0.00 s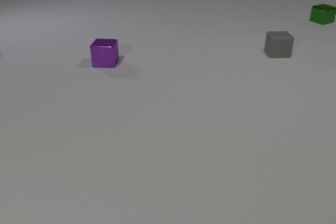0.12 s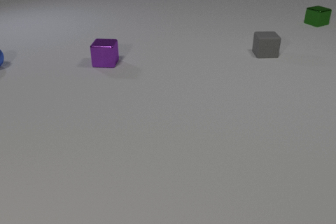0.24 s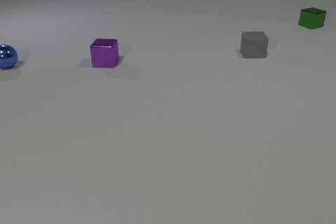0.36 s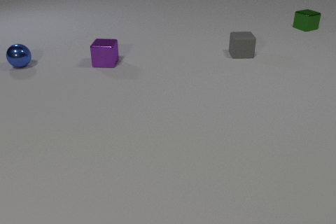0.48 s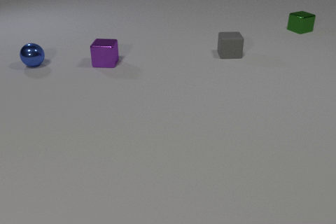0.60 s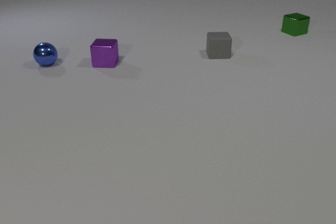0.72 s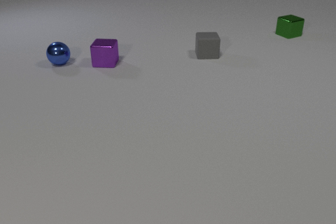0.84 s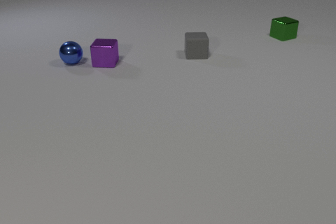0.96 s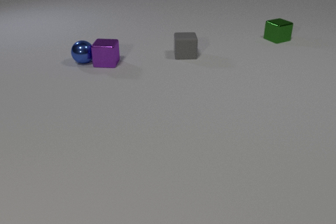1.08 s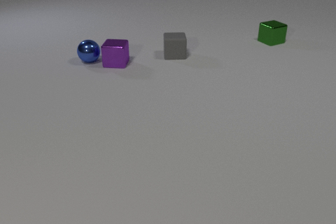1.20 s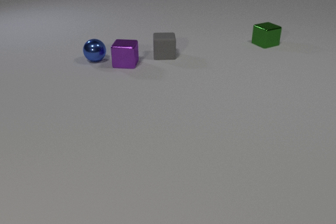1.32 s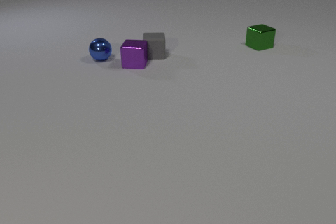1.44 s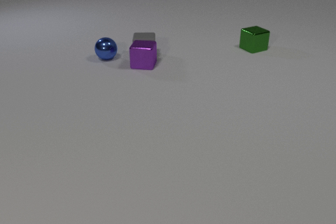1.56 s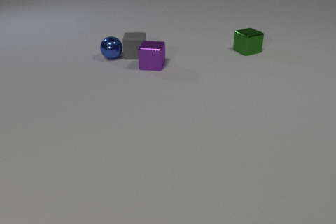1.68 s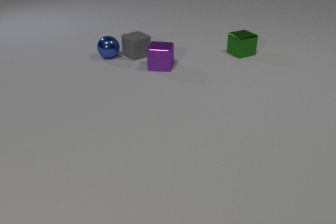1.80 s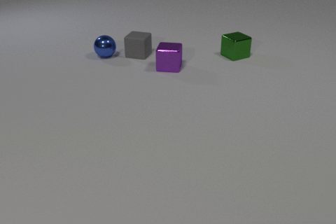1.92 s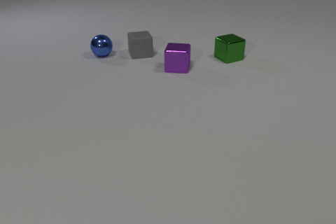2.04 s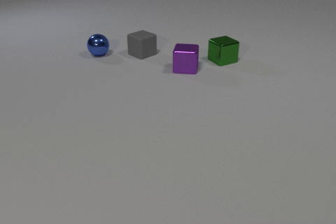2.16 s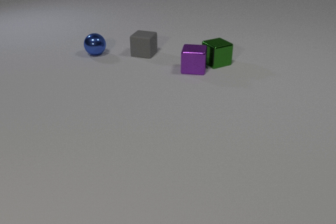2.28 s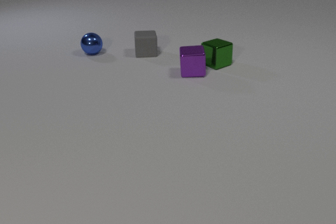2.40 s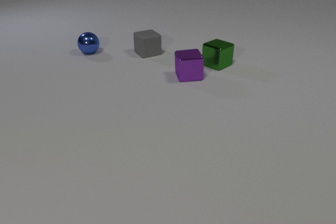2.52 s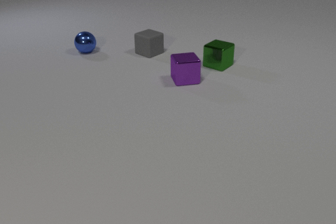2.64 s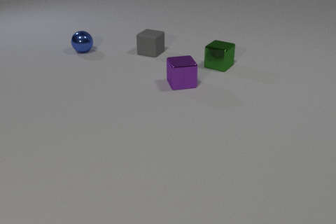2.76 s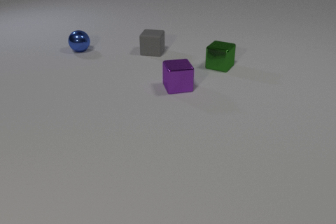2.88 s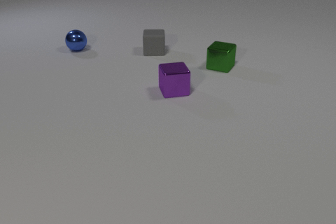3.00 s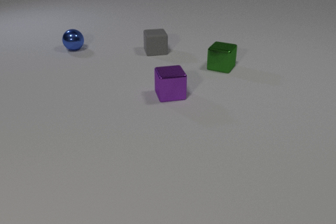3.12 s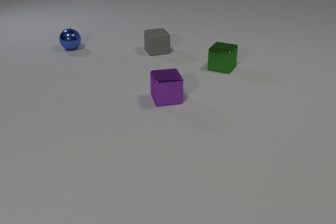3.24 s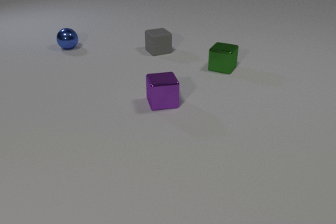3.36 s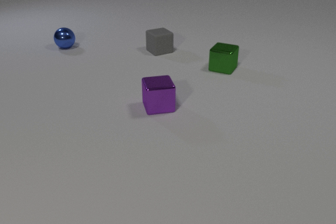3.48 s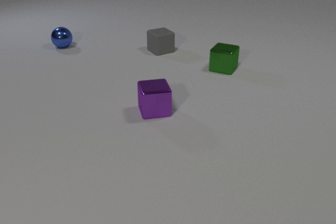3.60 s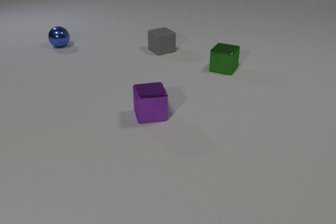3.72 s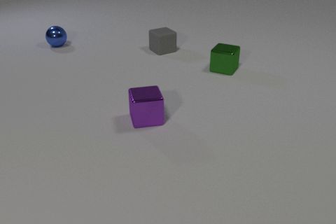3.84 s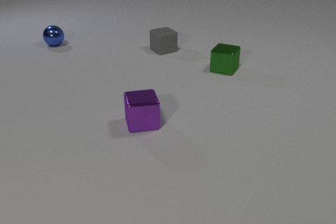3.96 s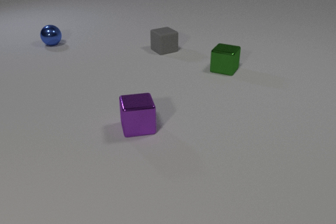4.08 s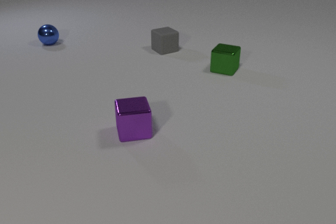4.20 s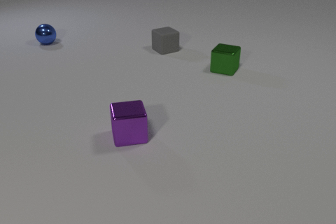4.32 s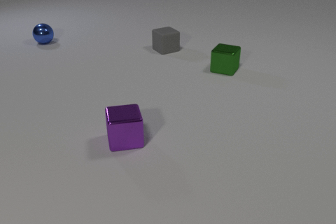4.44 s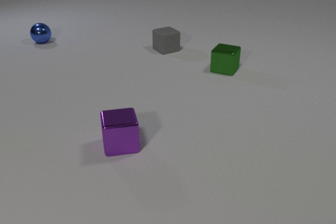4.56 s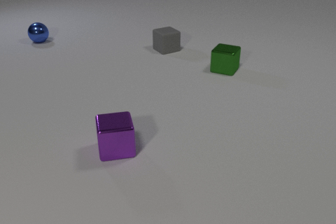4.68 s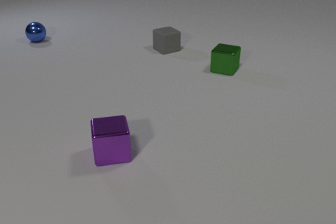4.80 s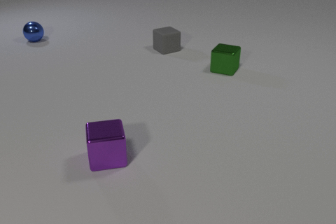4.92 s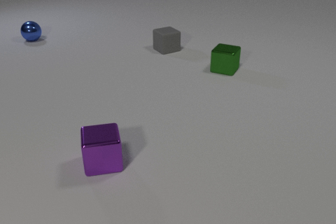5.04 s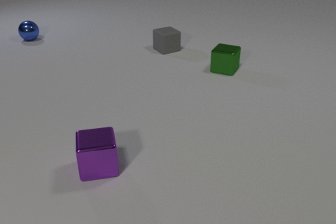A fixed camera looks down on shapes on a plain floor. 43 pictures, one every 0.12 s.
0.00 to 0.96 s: The blue metal sphere comes in at the left edge, rolls to the right. The green metal cube slides toward the camera and to the left. The gray rubber cube slides to the left. The blue metal sphere and the purple metal cube collide.
0.96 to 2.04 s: The blue metal sphere rolls away from the camera and to the right. The purple metal cube slides to the right. The green metal cube slides toward the camera and to the left. The gray rubber cube slides to the left, spins counterclockwise seen from above by about 120 degrees, its near face sliding to the right. The purple metal cube and the gray rubber cube collide. The blue metal sphere and the gray rubber cube collide.
2.04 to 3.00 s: The blue metal sphere rolls to the left and away from the camera. The purple metal cube slides toward the camera, spins so that its near face slides to the right, counterclockwise seen from above. The green metal cube slides toward the camera, spins counterclockwise seen from above by about 30 degrees, its near face sliding to the right. The gray rubber cube slides to the right and away from the camera, spins counterclockwise seen from above by about 150 degrees, its near face sliding to the right. The purple metal cube and the green metal cube collide.
3.00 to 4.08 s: The blue metal sphere rolls to the left and away from the camera. The purple metal cube slides toward the camera and to the left. The green metal cube slides toward the camera. The gray rubber cube slides to the right and away from the camera.
4.08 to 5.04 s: The blue metal sphere rolls away from the camera and to the left. The purple metal cube slides toward the camera and to the left.
What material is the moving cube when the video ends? metal.
What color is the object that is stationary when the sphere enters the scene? purple.
How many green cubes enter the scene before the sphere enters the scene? 0.
